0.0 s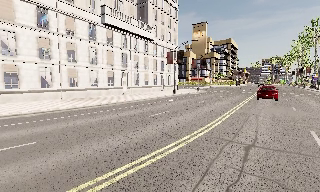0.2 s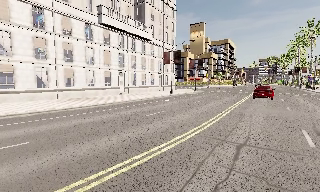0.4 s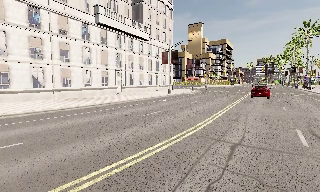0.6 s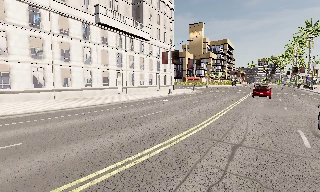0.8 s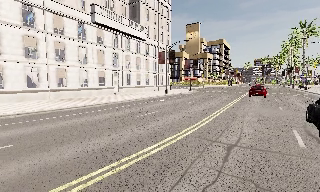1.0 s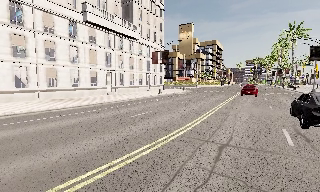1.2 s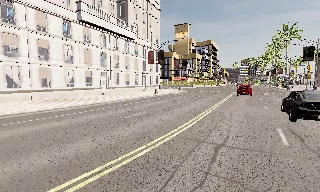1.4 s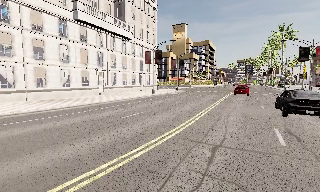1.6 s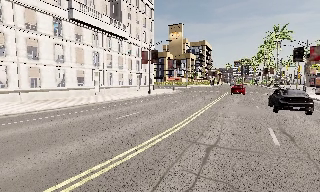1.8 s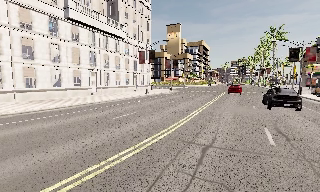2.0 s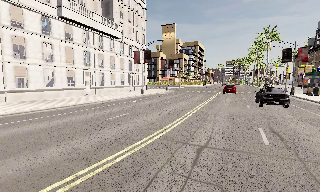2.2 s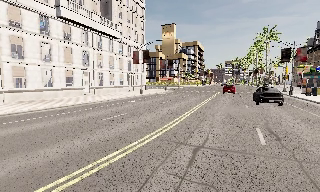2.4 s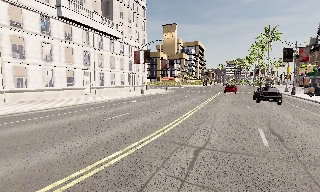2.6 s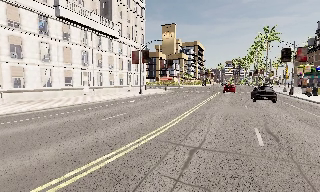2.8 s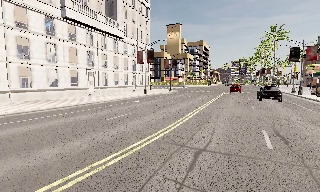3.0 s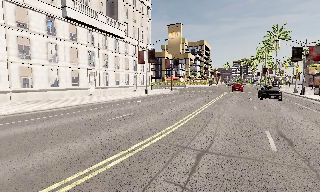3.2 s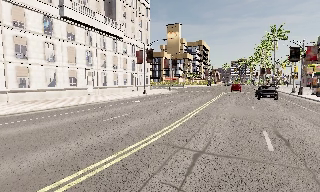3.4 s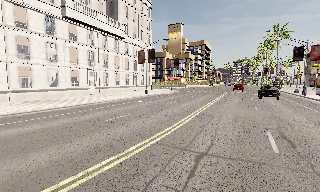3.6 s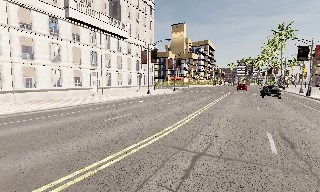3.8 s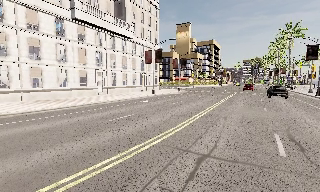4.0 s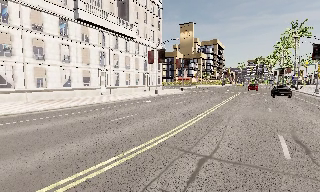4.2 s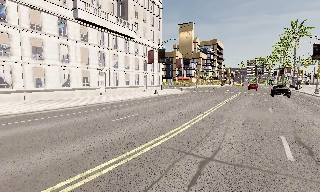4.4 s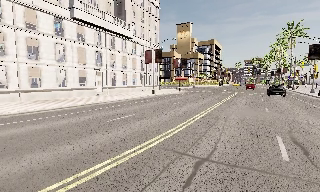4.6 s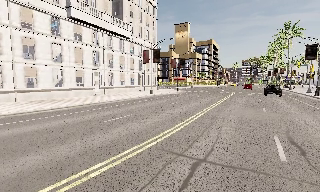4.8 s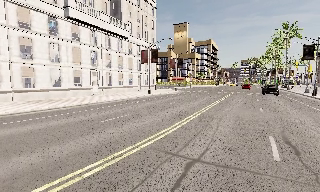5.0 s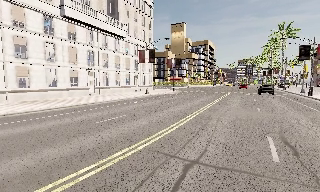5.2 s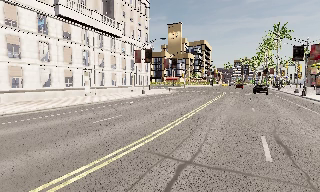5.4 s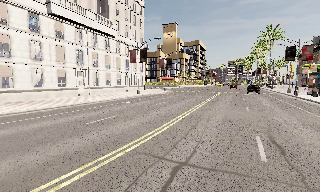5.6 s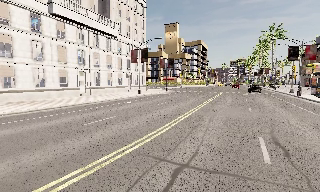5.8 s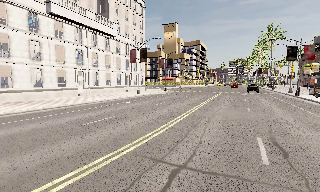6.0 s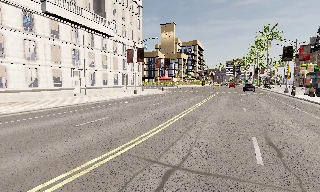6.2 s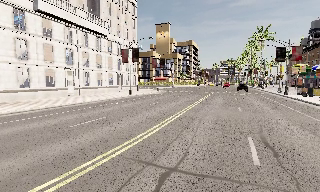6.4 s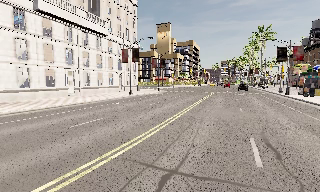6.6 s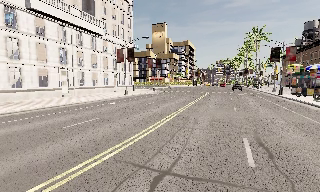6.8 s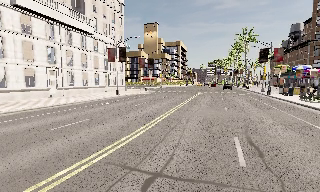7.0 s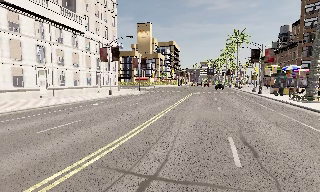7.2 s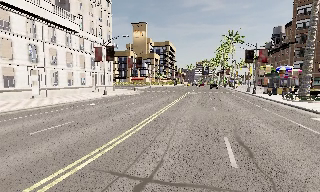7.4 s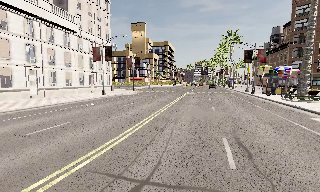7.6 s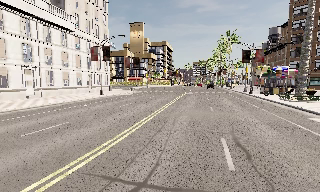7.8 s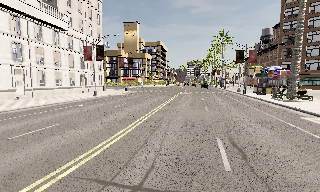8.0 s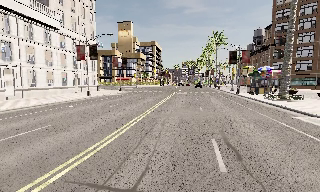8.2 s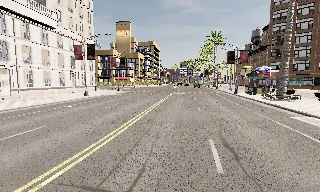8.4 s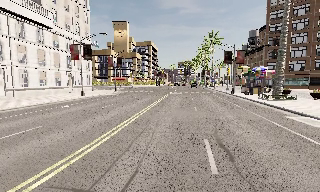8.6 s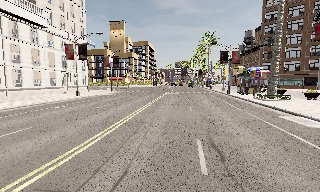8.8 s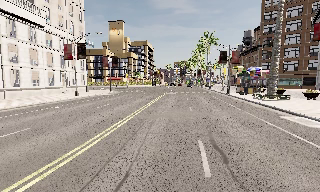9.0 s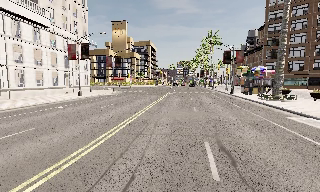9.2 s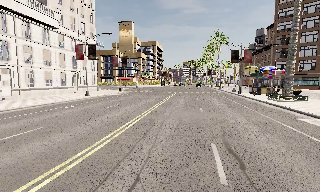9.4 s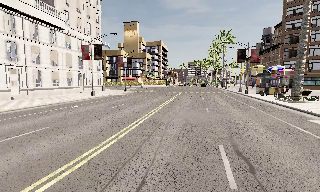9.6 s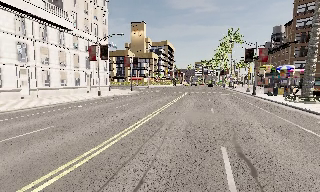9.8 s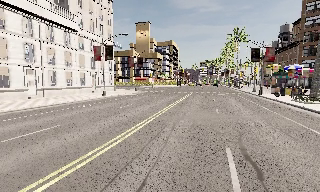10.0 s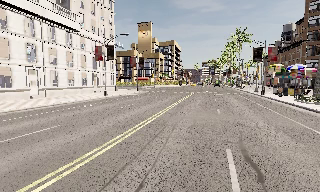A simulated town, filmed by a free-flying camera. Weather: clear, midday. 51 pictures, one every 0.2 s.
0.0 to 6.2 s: The camera swings to its right by about 10 degrees, and the scene slides to the left. It travels forward and to its right, about 2.5 m, so what stands in front looms larger.
6.2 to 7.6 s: The camera travels forward, about 0.5 m, so what stands in front looms larger.
7.6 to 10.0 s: The camera travels forward, about 1 m, so what stands in front looms larger.
The film runs forward here.
